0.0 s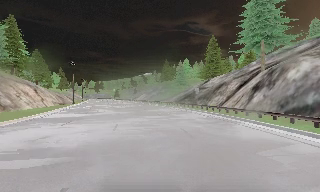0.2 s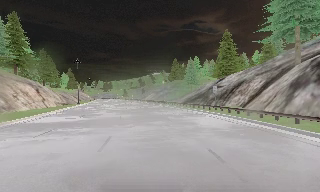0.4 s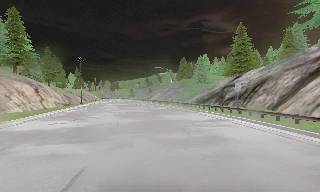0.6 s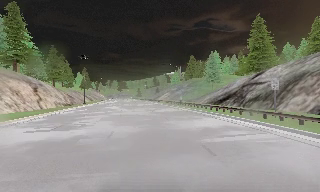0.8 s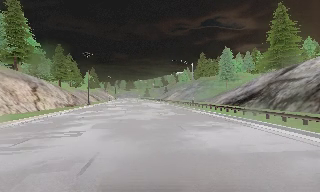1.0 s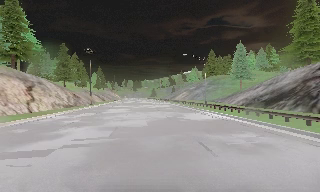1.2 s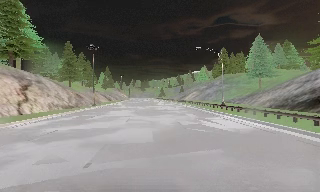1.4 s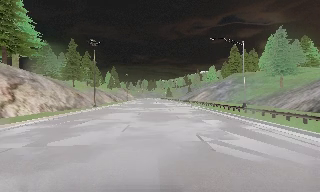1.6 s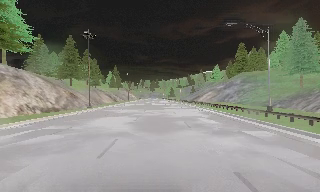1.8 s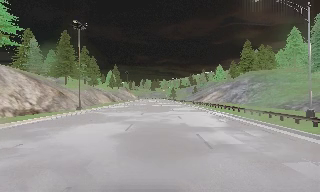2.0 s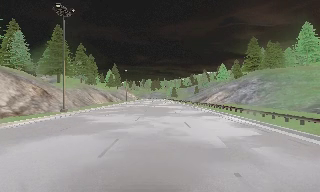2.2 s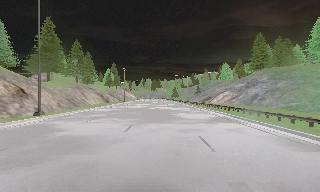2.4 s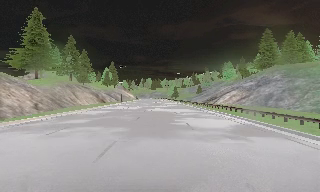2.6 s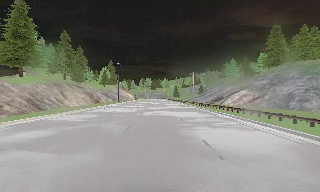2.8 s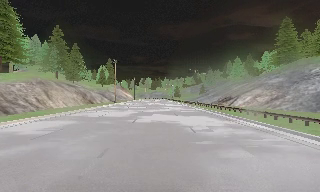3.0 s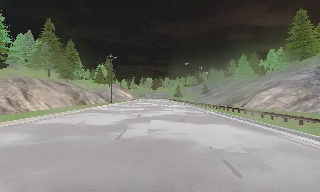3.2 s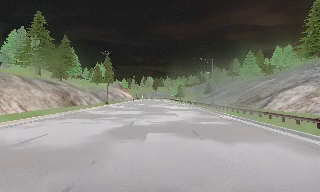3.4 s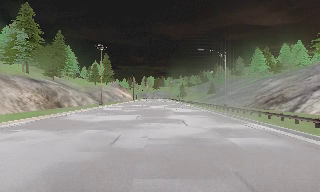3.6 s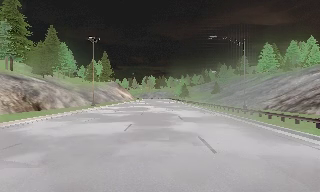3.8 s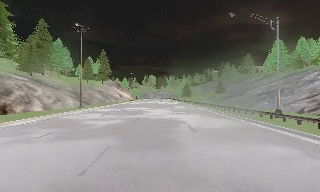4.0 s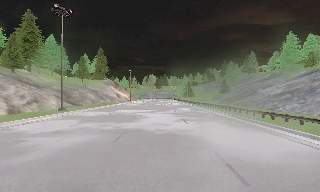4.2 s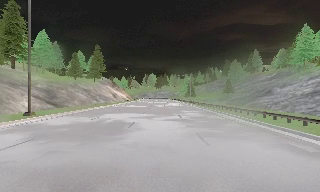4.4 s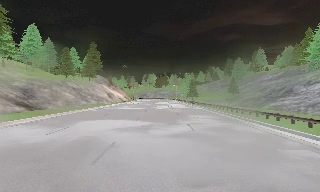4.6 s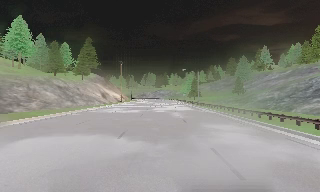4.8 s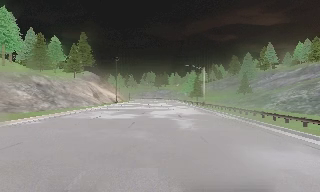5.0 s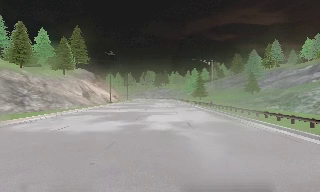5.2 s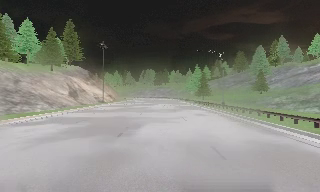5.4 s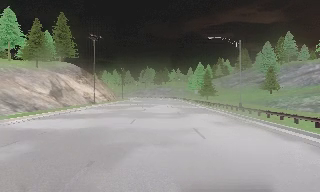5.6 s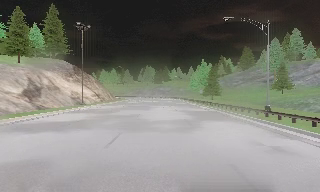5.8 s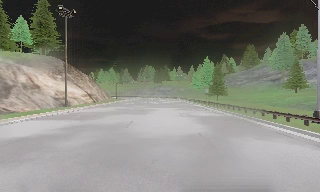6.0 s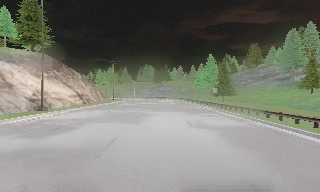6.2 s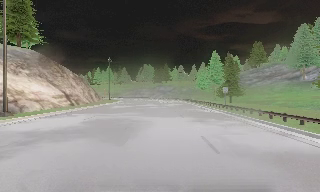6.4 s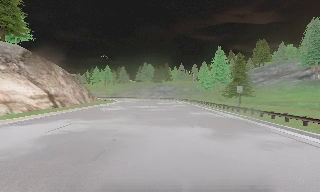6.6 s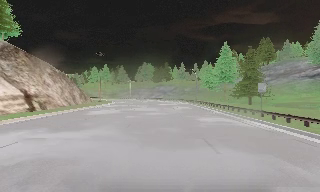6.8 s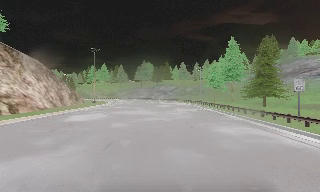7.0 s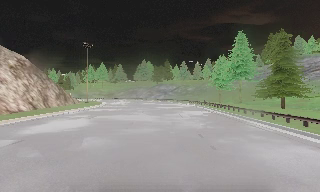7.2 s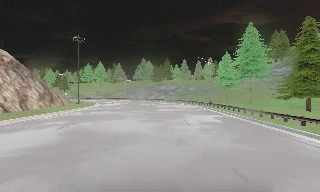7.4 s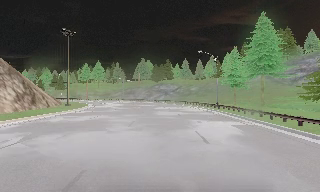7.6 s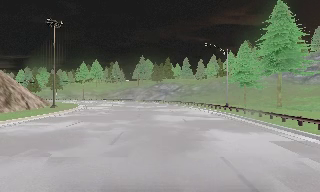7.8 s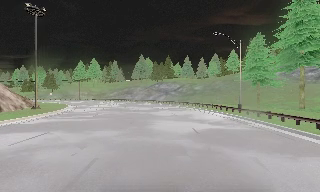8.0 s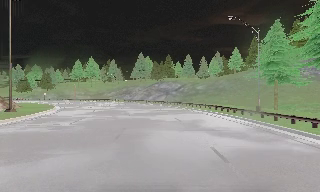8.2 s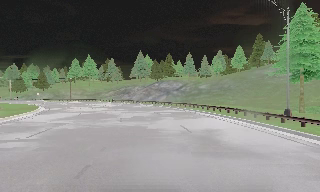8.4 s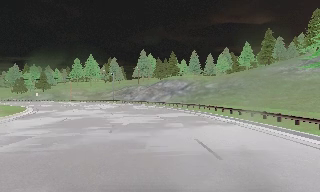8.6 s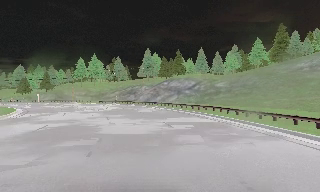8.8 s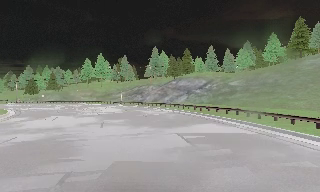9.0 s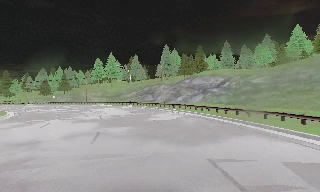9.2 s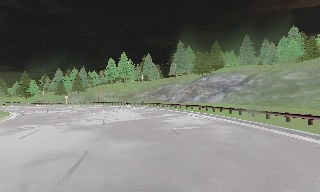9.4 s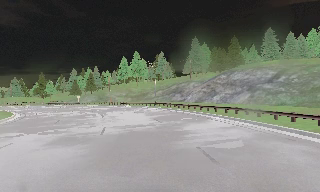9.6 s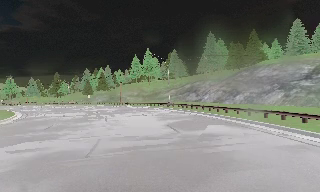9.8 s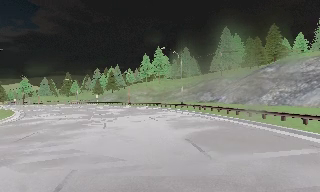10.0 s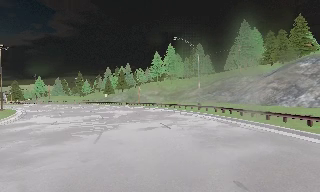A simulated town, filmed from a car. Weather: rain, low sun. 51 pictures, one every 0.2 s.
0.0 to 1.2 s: The scene slides to the right, as the camera pans about 15 degrees to its left. It travels forward, about 19 m, so what stands in front looms larger.
1.2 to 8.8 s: The camera swings to its left by about 10 degrees, and the scene slides to the right. It travels forward, about 150 m, so what stands in front looms larger.
8.8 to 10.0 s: The camera pans to its left, which is counterclockwise from overhead, by about 25 degrees. It travels forward, about 18 m, so what stands in front looms larger.
The film runs forward here.
